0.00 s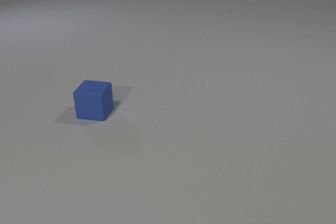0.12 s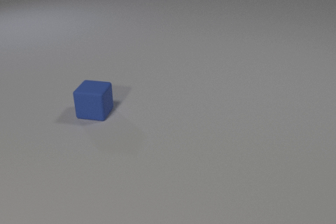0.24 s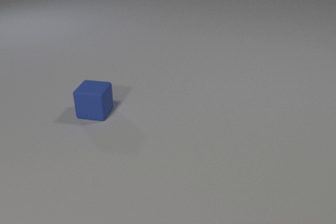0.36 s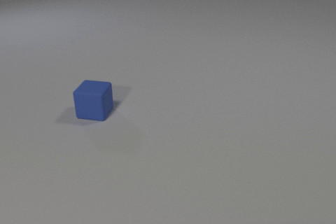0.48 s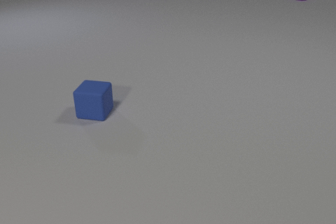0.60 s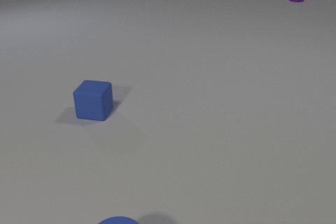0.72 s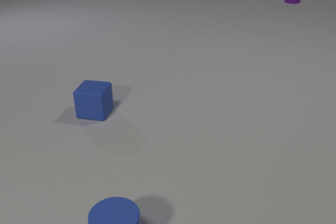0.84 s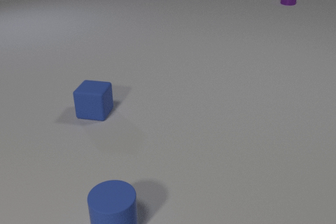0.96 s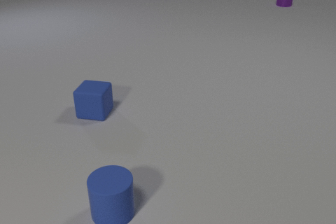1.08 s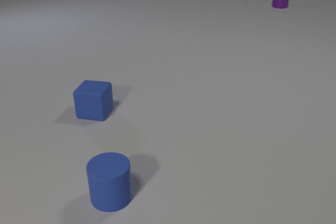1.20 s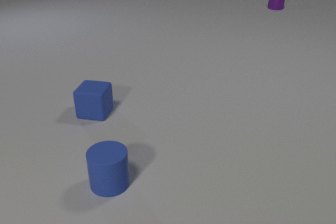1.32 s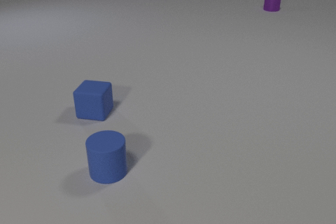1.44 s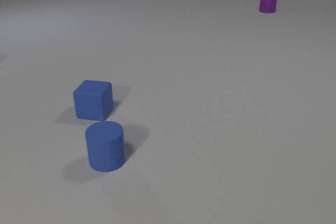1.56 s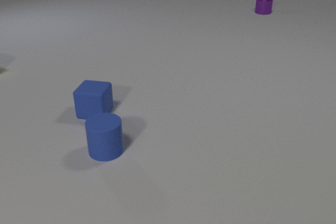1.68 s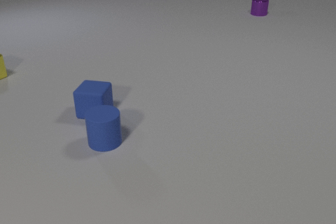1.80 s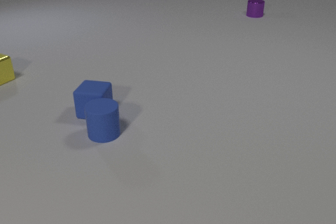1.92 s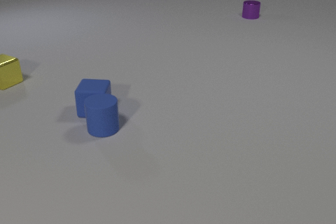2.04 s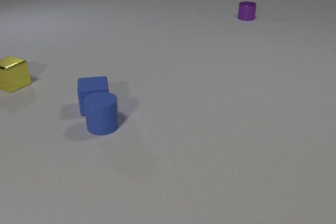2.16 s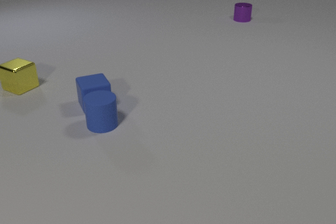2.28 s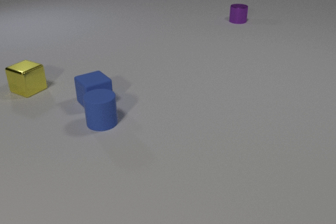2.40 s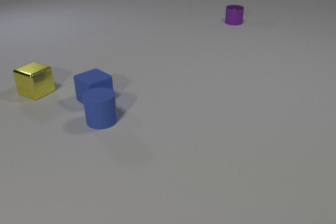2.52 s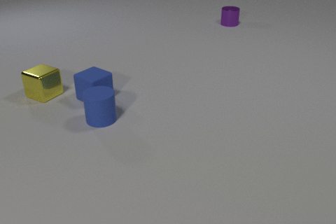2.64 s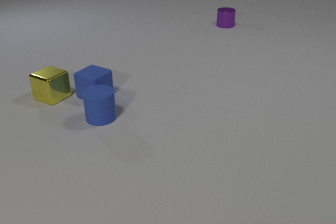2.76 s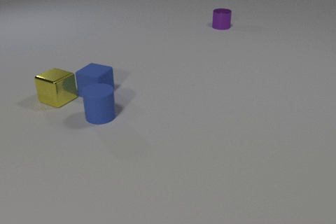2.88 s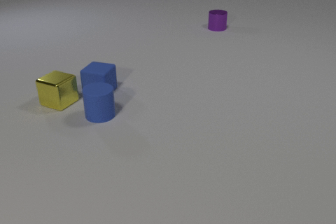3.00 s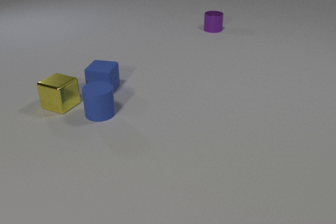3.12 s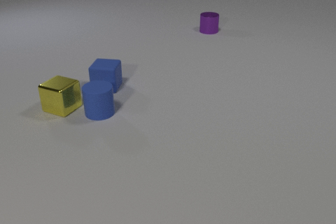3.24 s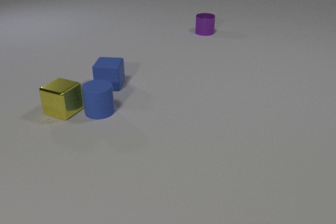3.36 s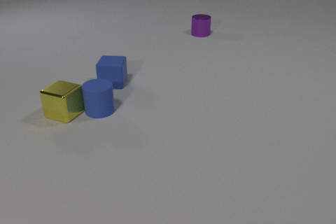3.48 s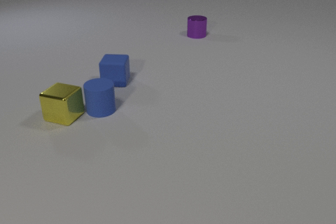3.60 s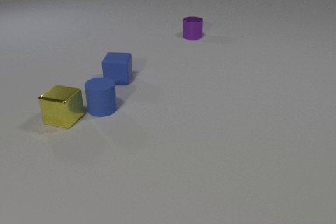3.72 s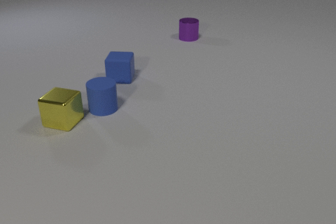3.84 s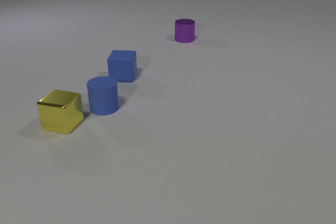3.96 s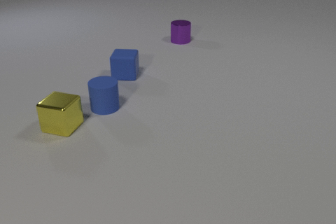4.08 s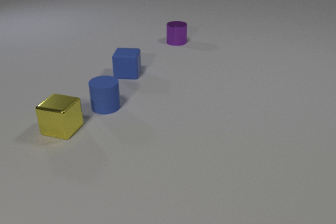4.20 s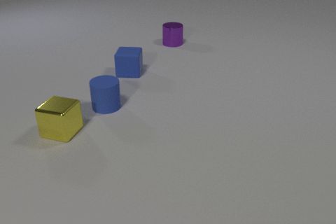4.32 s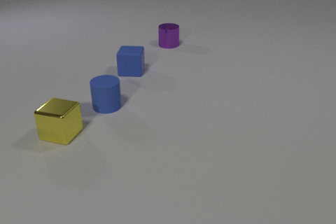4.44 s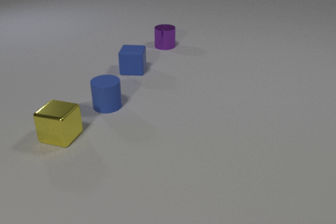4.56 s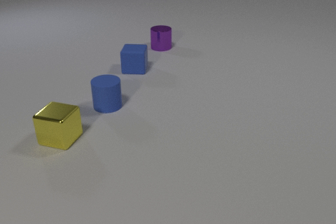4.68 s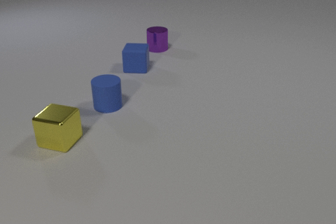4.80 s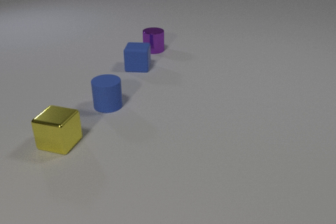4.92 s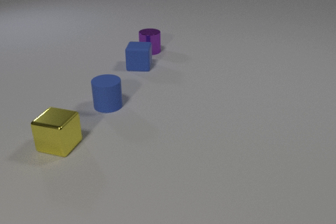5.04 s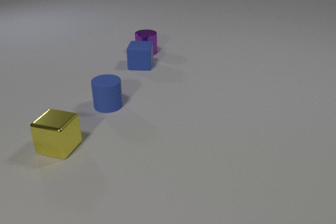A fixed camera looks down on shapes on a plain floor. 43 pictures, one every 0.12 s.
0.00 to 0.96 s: The blue rubber cylinder comes in at the bottom edge, slides away from the camera. The purple metal cylinder comes in at the top edge, slides toward the camera and to the left.
0.96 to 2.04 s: The blue rubber cylinder slides away from the camera. The blue rubber cube slides away from the camera, spins so that its near face slides to the right, counterclockwise seen from above. The yellow metal cube comes in at the left edge, slides toward the camera and to the right. The purple metal cylinder slides toward the camera and to the left. The blue rubber cylinder and the blue rubber cube collide.
2.04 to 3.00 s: The blue rubber cylinder slides away from the camera. The blue rubber cube slides away from the camera, spins counterclockwise seen from above by about 60 degrees, its near face sliding to the right. The yellow metal cube slides toward the camera and to the right. The purple metal cylinder slides toward the camera and to the left. The blue rubber cube and the yellow metal cube collide.
3.00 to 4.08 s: The blue rubber cylinder slides away from the camera and to the right. The blue rubber cube slides away from the camera and to the right. The yellow metal cube slides toward the camera. The purple metal cylinder slides toward the camera and to the left. The blue rubber cylinder and the yellow metal cube collide.
4.08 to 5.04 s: The blue rubber cube slides away from the camera and to the right. The yellow metal cube slides toward the camera. The purple metal cylinder slides to the left and toward the camera.
Are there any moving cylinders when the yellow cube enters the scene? yes.
How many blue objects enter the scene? 1.
What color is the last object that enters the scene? yellow.
